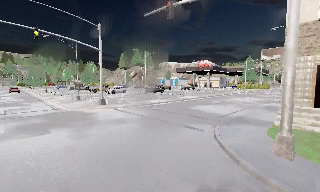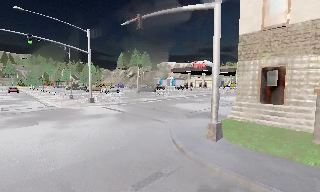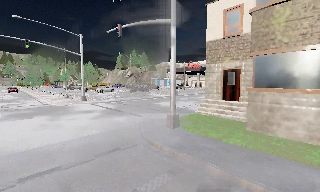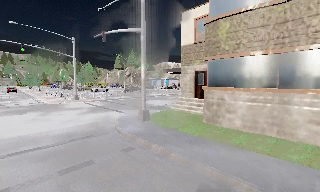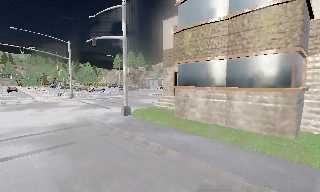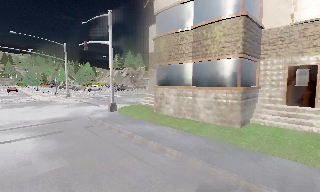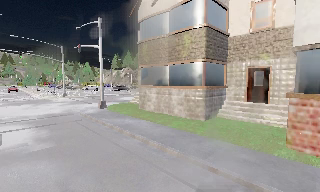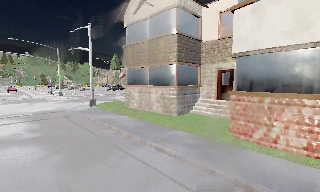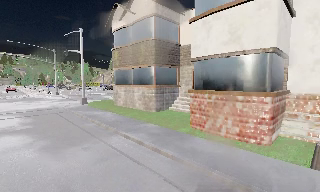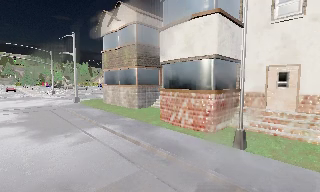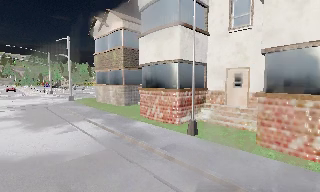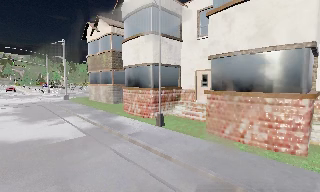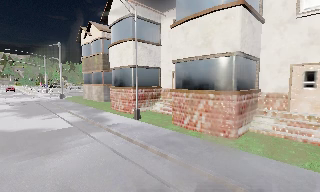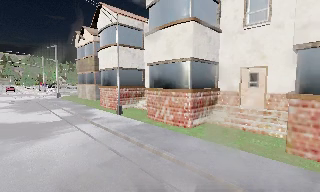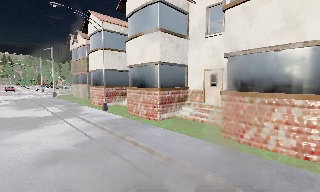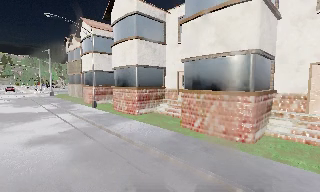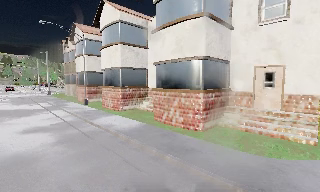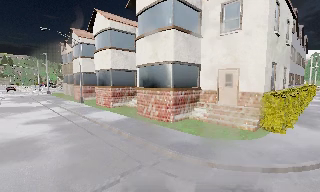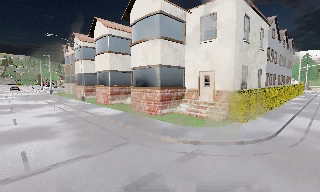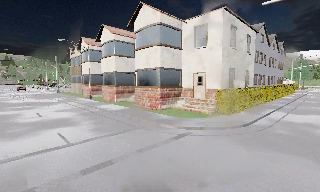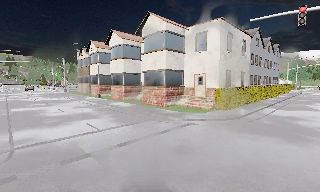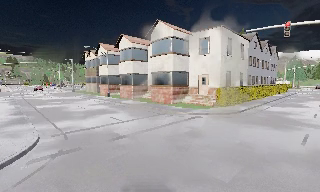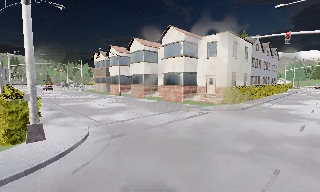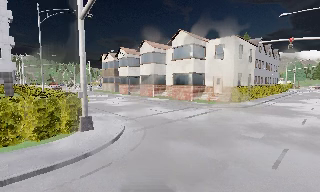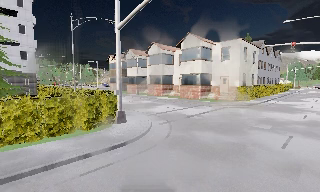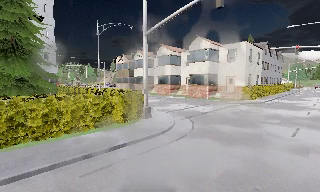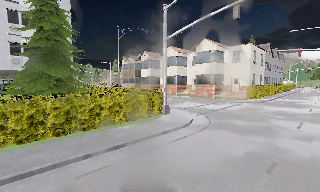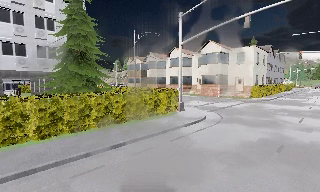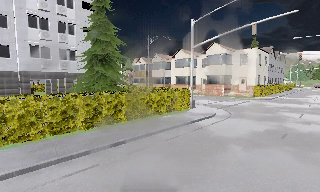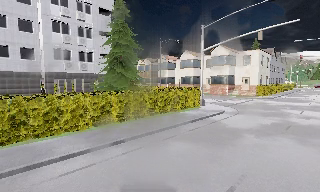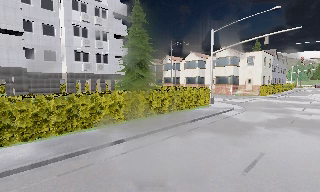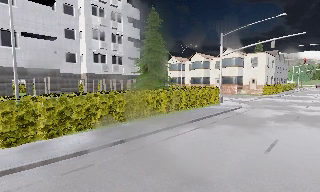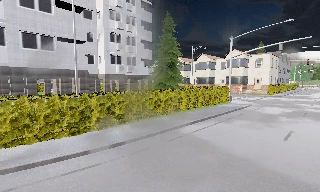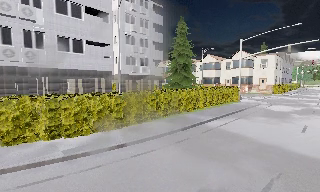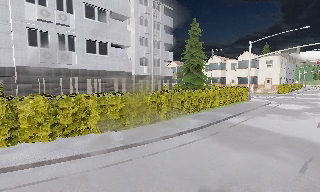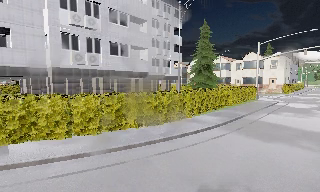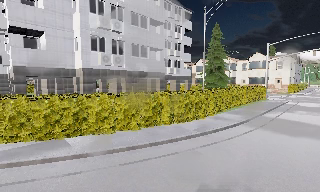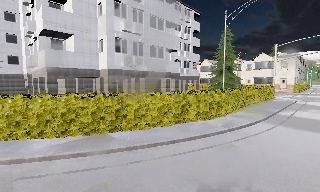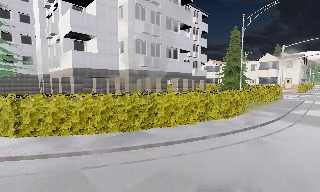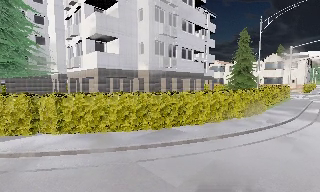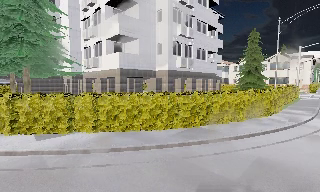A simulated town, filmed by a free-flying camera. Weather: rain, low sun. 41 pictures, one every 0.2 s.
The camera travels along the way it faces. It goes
backward.
0.0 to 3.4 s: The camera travels backward and to its right, about 35 m, so what stands in front gets smaller.
3.4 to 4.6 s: The camera travels backward, about 12 m, so what stands in front gets smaller.
4.6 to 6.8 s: The camera travels to its left and backward, about 20 m, so close, fixed things drift to the right.
6.8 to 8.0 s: The camera travels to its left, about 10 m, so close, fixed things drift to the right.
The film runs backward here.
